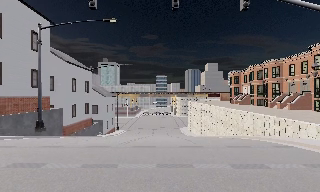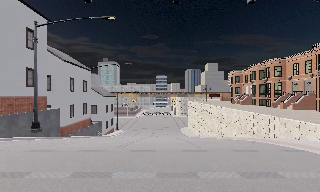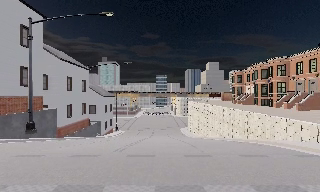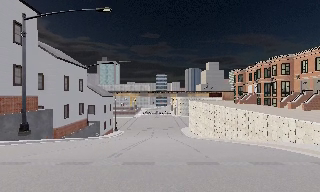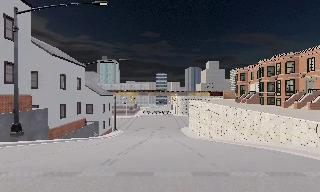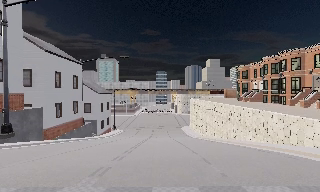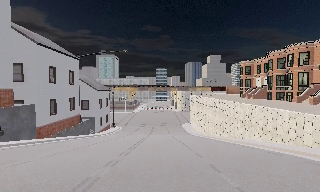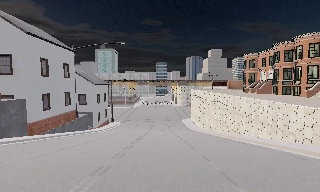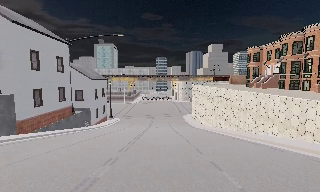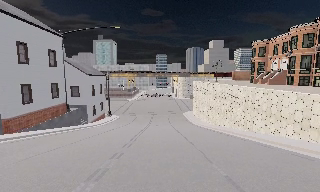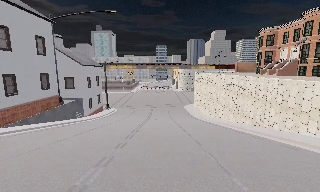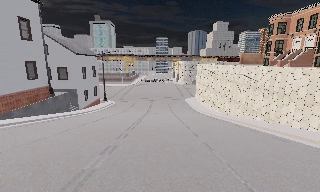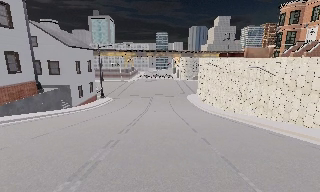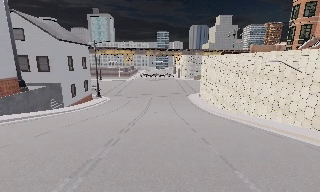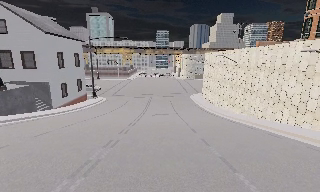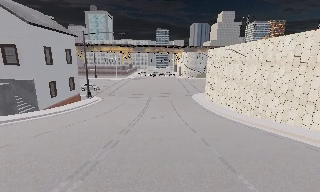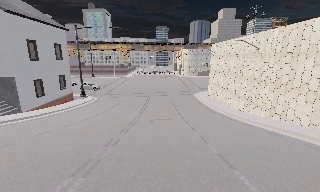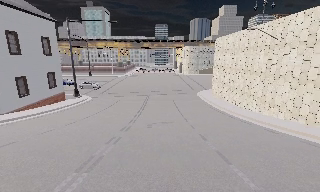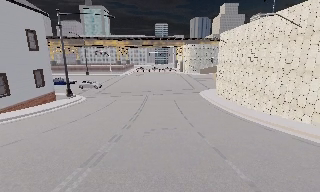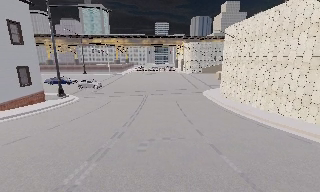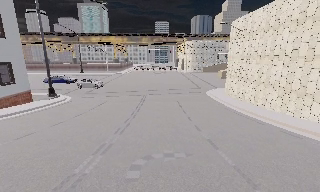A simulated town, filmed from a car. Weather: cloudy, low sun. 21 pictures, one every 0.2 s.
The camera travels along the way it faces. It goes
forward.
The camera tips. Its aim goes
downward.
0.0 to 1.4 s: The camera travels forward, about 5 m, so what stands in front looms larger. It gains speed.
1.4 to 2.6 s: The camera travels forward, about 9 m, so what stands in front looms larger. Its aim tips downward by about 10 degrees, and the scene shifts upward.
2.6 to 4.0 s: The camera travels forward, about 13 m, so what stands in front looms larger.
The film runs forward here.
